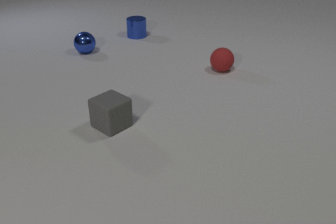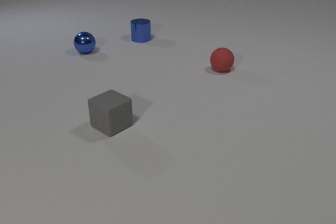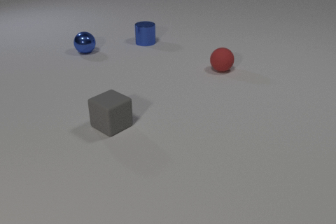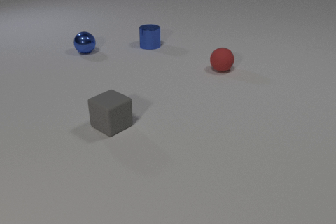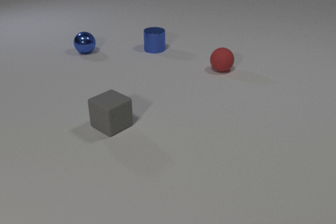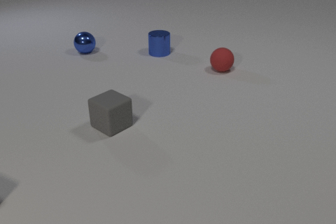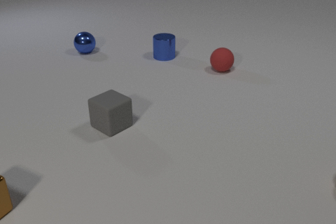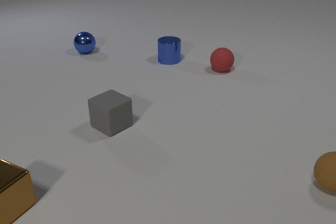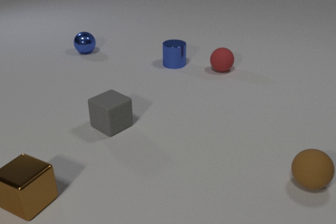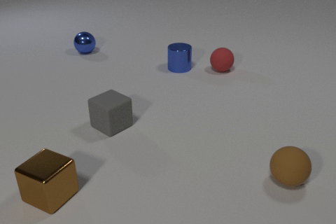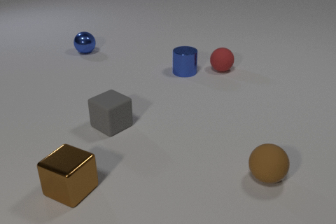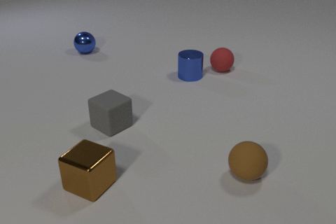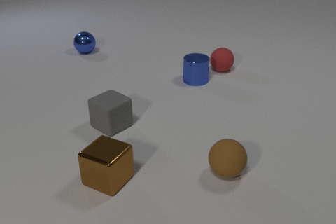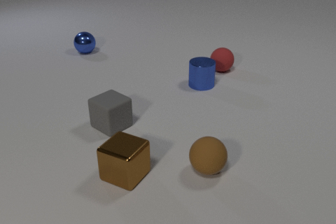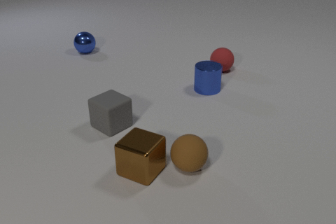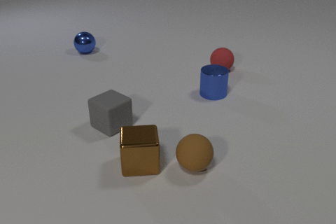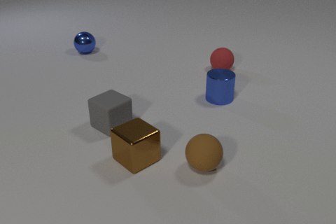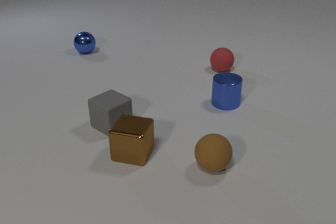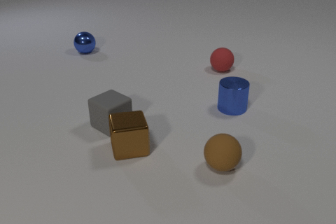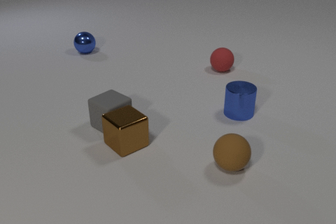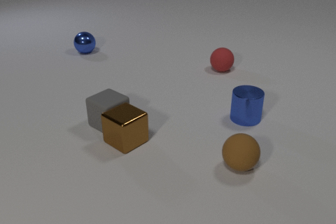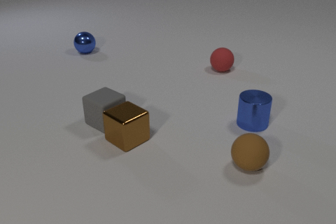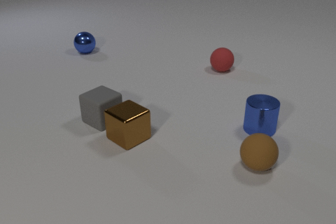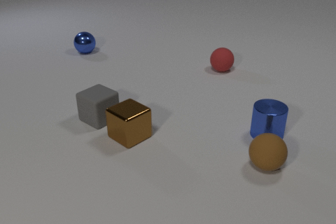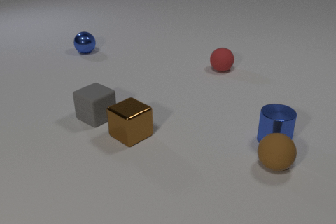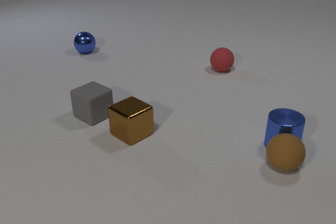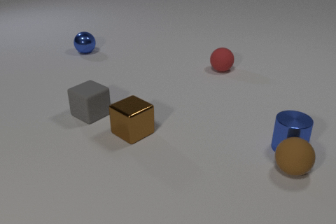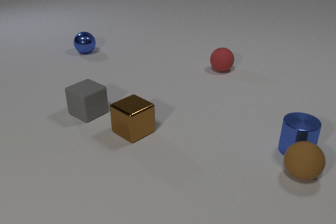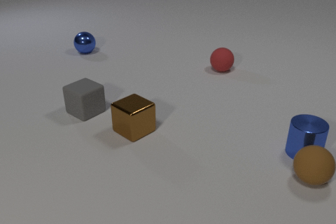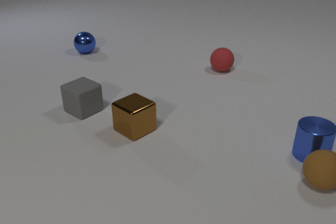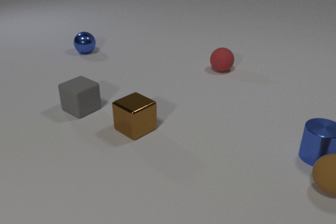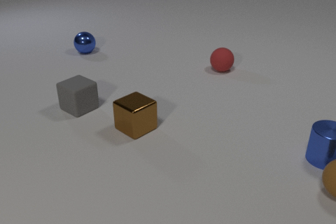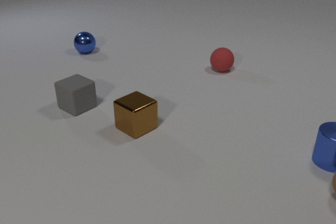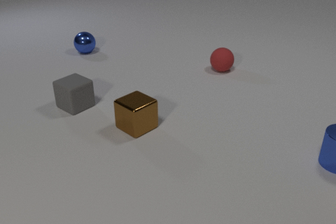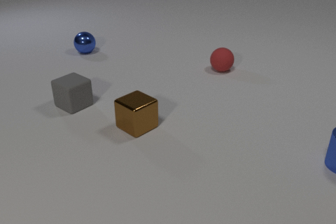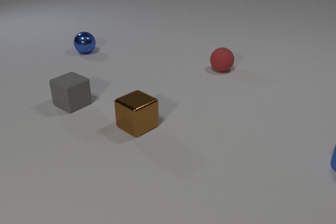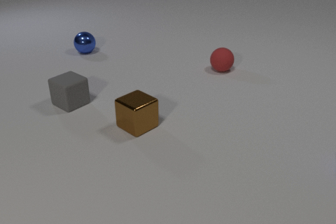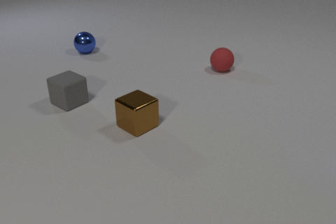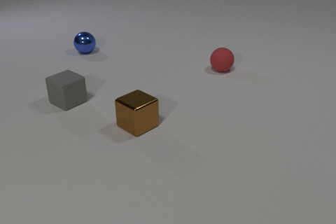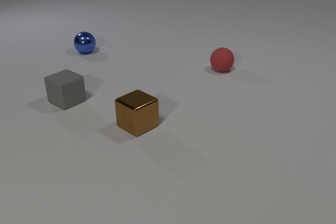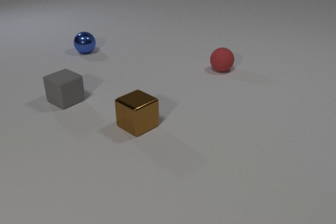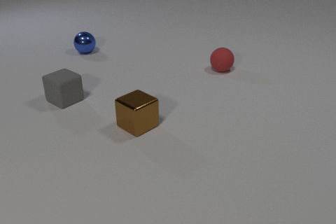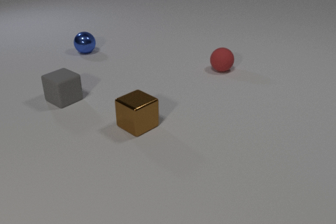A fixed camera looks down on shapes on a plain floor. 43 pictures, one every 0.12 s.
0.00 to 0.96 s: The brown rubber sphere comes in at the right edge, rolls to the left. The brown metal cube comes in at the left edge, slides to the right. The blue metal cylinder slides toward the camera and to the right.
0.96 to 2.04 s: The brown rubber sphere rolls to the left. The brown metal cube slides to the right and away from the camera. The blue metal cylinder slides toward the camera and to the right. The brown rubber sphere and the brown metal cube collide.
2.04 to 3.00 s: The brown rubber sphere rolls to the right. The brown metal cube slides away from the camera. The gray rubber cube slides away from the camera and to the left. The blue metal cylinder slides toward the camera and to the right. The brown metal cube and the gray rubber cube collide. The brown rubber sphere and the blue metal cylinder collide.
3.00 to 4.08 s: The brown rubber sphere rolls to the right, leaves at the right edge. The brown metal cube slides away from the camera. The gray rubber cube slides away from the camera and to the left. The blue metal cylinder slides to the right.
4.08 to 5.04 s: The gray rubber cube slides away from the camera and to the left. The blue metal cylinder slides to the right, leaves at the right edge.
How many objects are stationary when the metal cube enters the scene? 3.
What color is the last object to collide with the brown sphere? blue.
What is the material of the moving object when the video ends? rubber.
